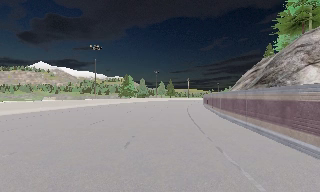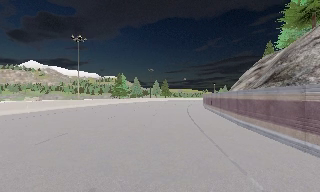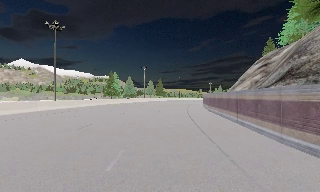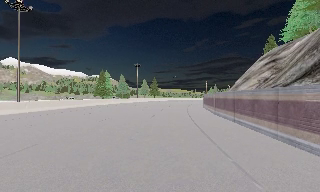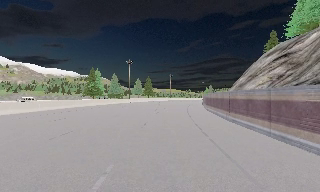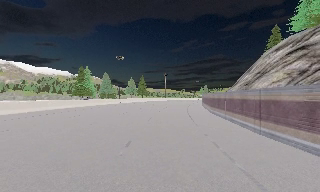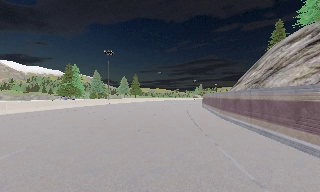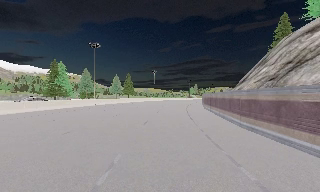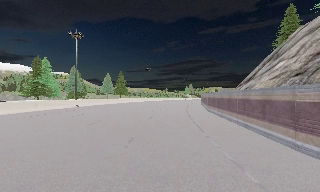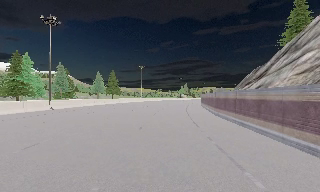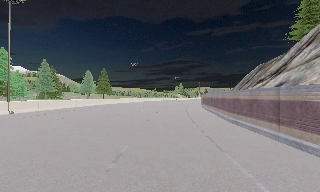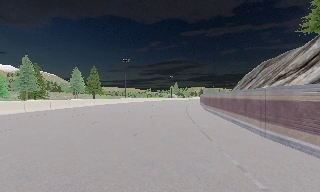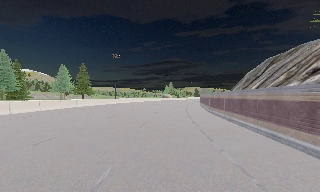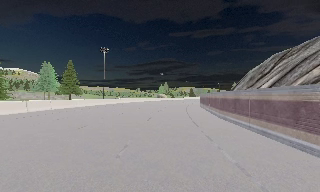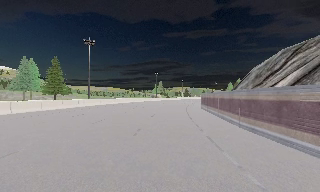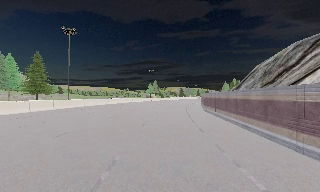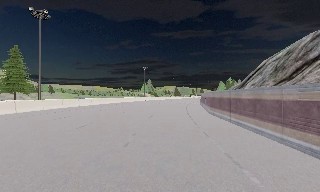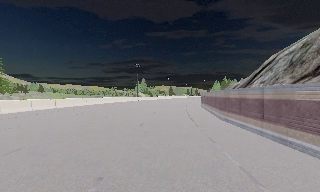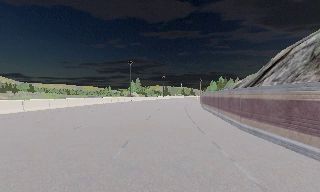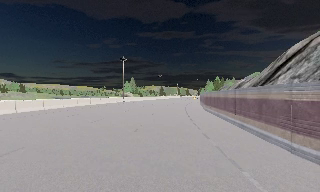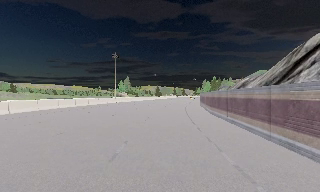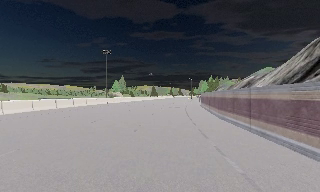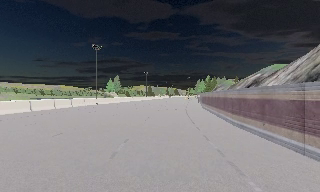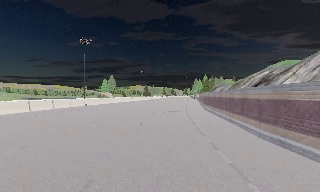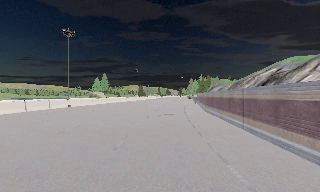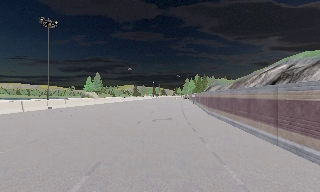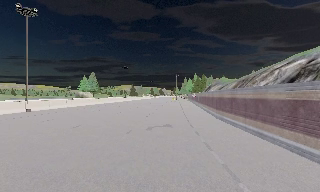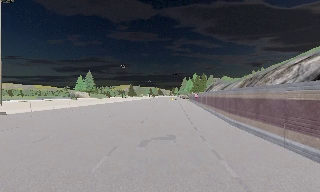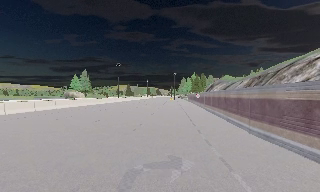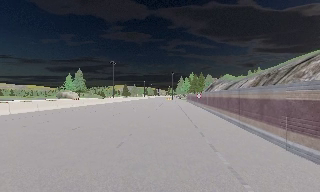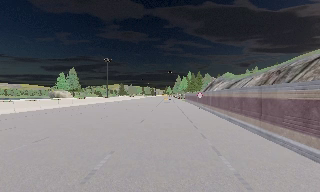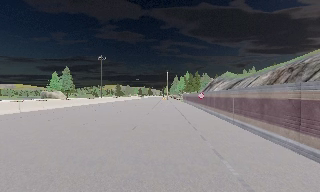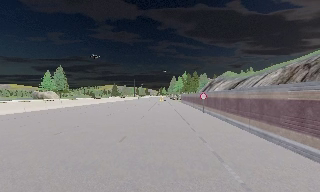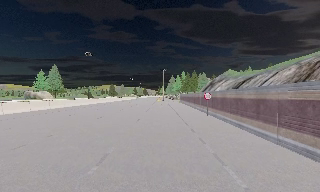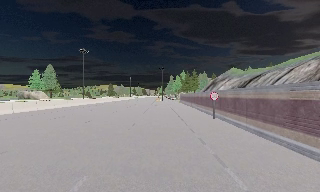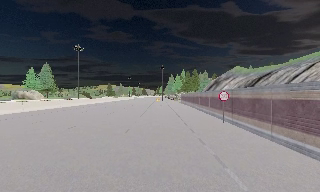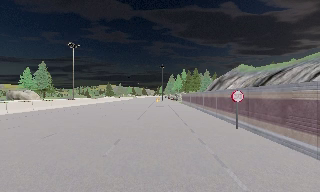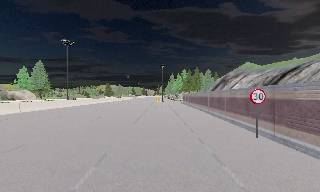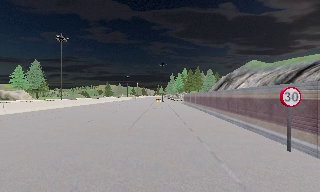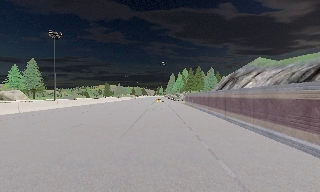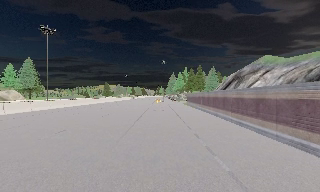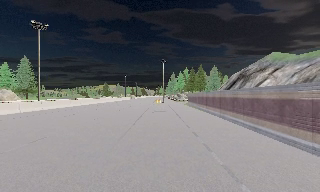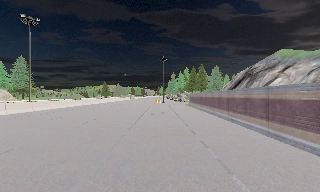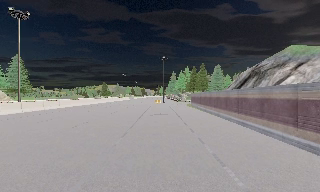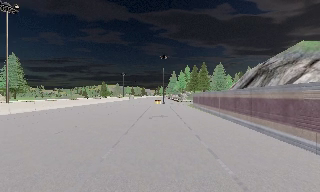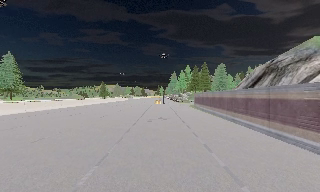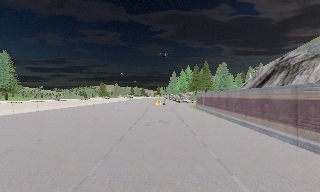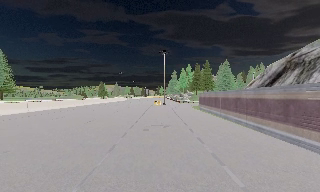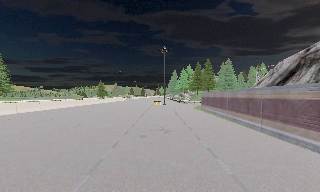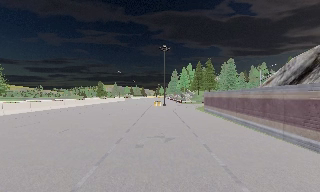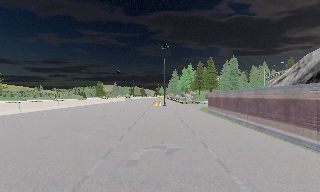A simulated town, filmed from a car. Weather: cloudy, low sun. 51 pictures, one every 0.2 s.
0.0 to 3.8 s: The scene slides to the left, as the camera pans about 35 degrees to its right. It travels forward, about 85 m.
3.8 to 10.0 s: The camera pans to its right, which is clockwise from overhead, by about 15 degrees. It travels forward, about 70 m, so what stands in front looms larger. It loses speed.
The film runs forward here.
